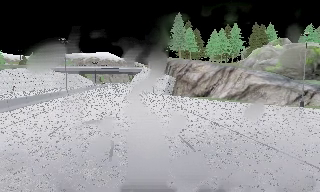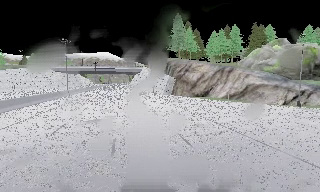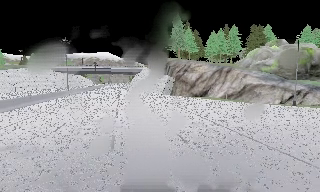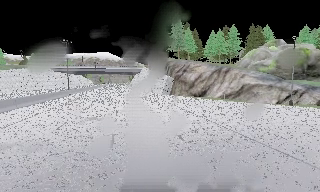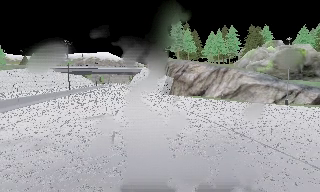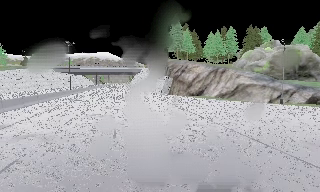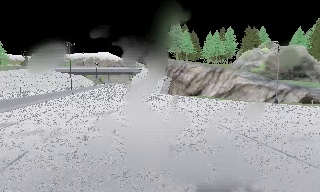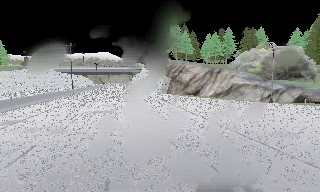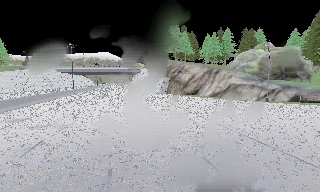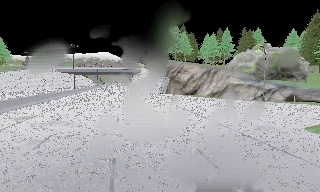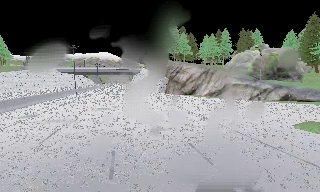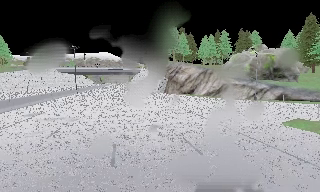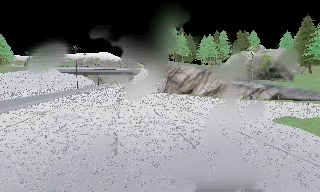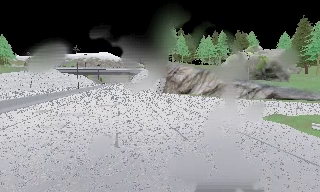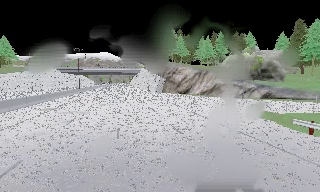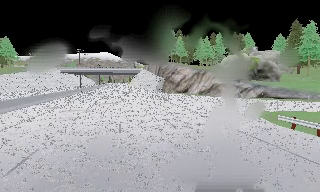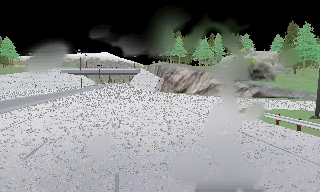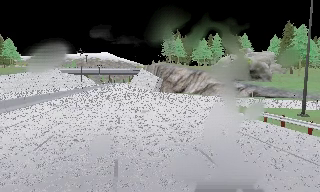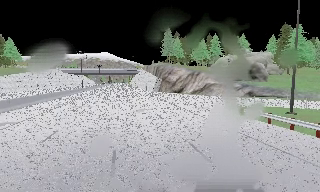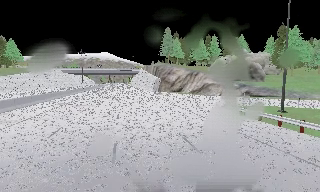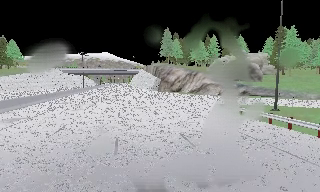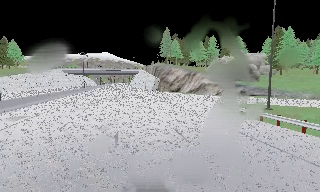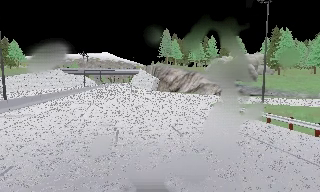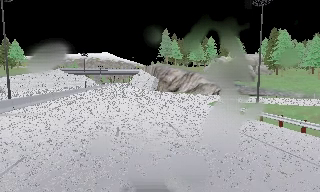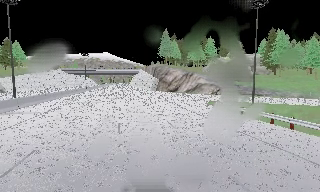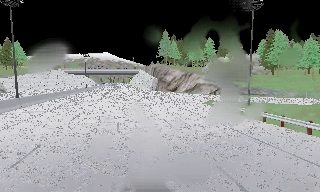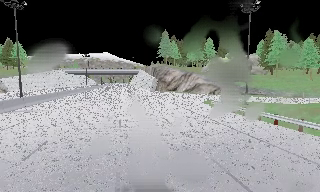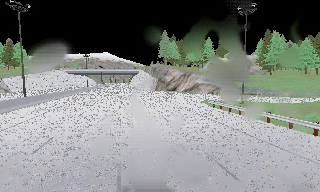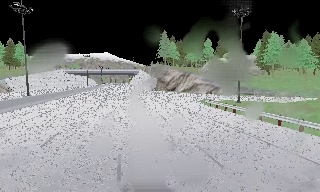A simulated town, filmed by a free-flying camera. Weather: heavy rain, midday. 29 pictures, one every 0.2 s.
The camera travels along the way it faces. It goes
backward.
0.0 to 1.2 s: The camera travels backward, about 3.5 m, so what stands in front gets smaller. It gains speed.
1.2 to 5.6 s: The camera travels backward, about 17 m, so what stands in front gets smaller.
The film runs backward here.
